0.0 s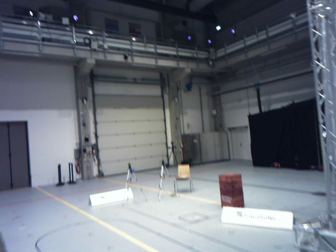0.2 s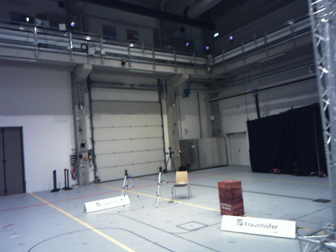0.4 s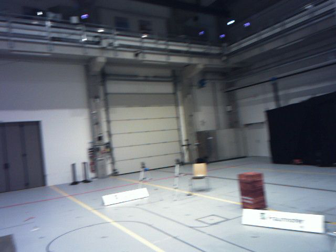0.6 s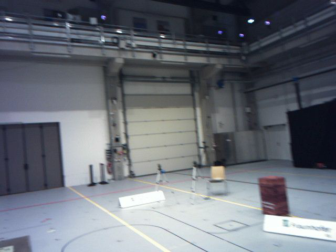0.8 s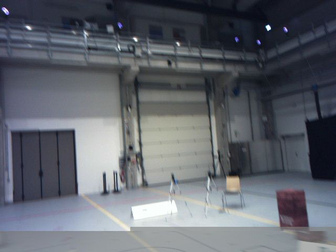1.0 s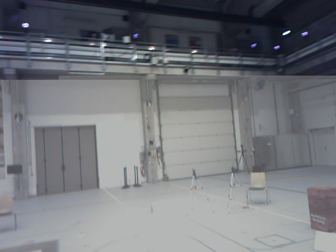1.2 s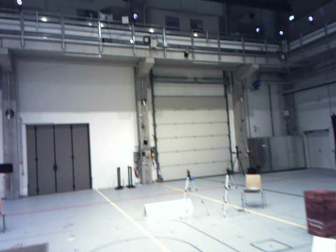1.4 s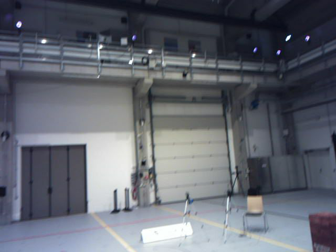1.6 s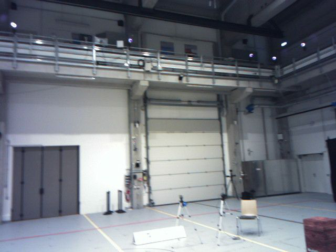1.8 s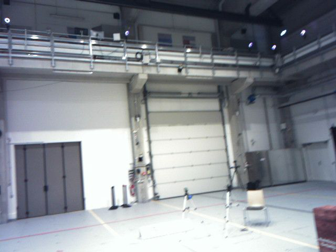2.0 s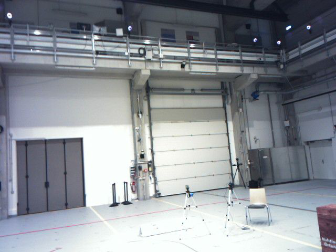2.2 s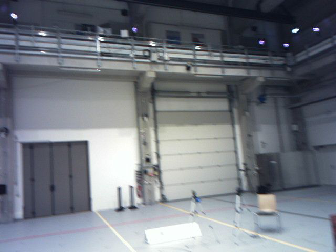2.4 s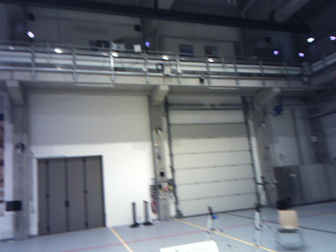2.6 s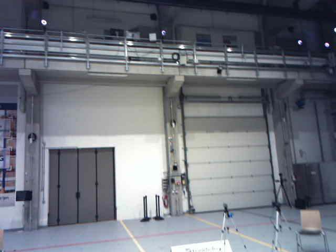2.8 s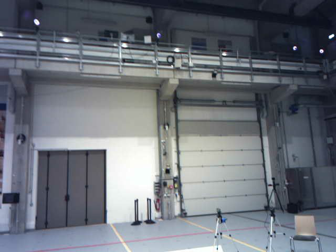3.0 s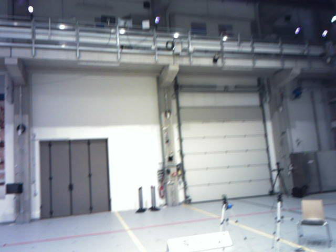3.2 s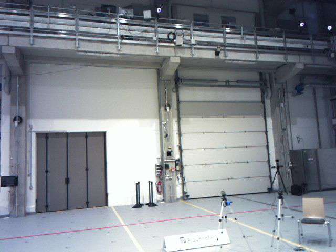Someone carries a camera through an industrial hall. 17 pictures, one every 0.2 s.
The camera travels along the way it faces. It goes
forward.
0.0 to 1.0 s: The camera pans to its left, which is counterclockwise from overhead, by about 10 degrees. It travels forward, about 0.8 m, so what stands in front looms larger. It loses speed.
1.0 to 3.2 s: The camera travels forward, about 2.4 m, so what stands in front looms larger.
The film runs forward here.
